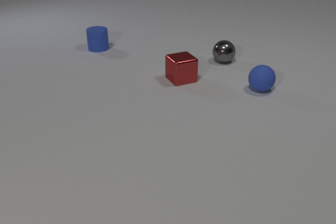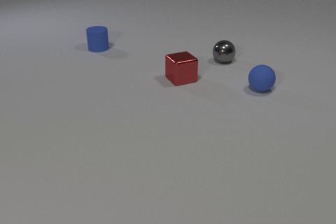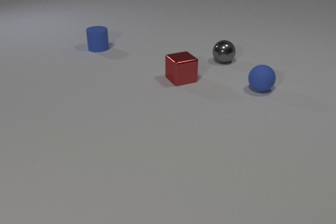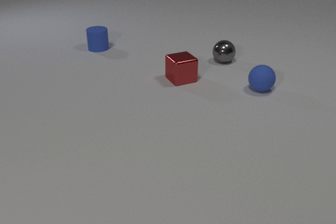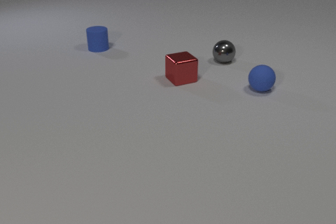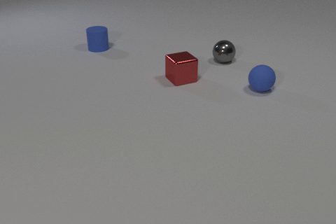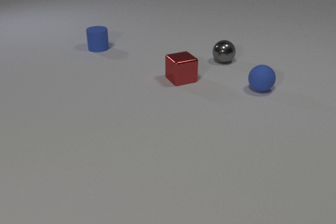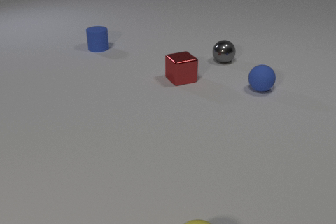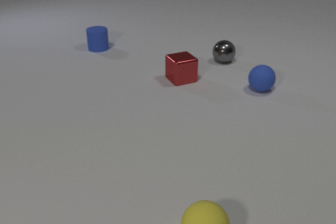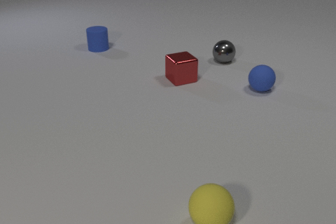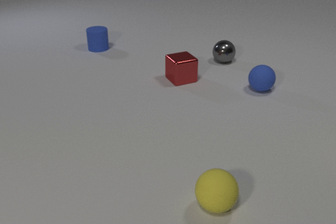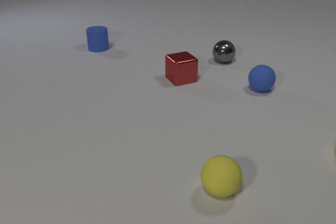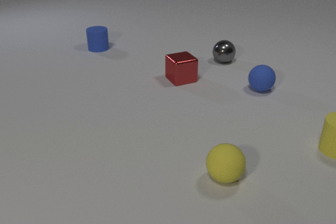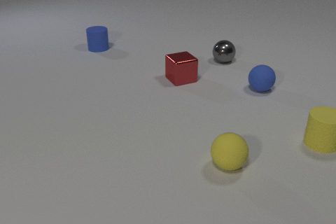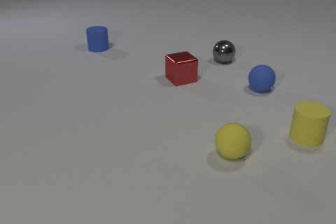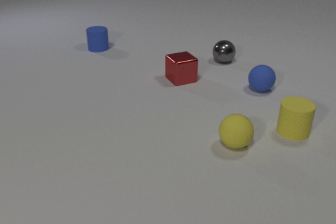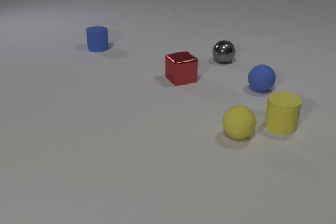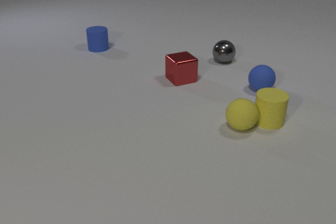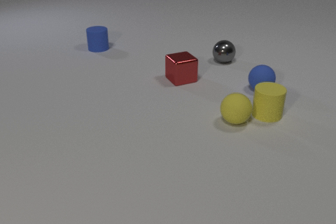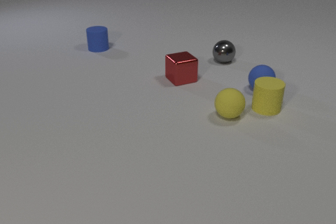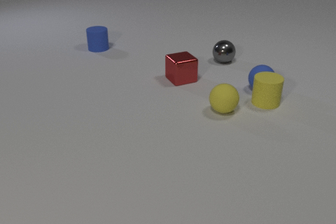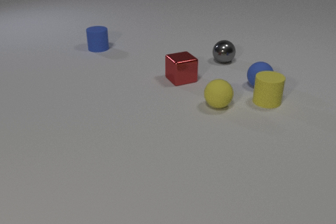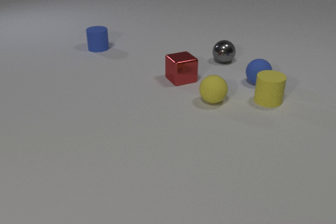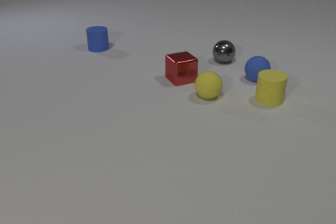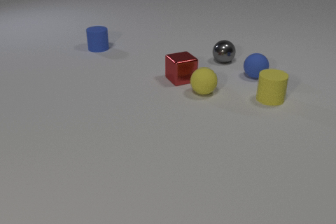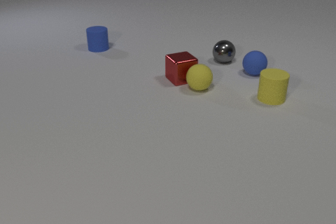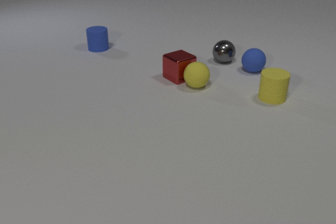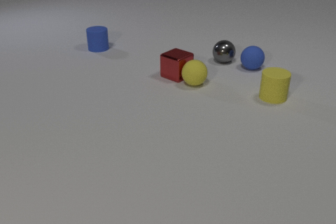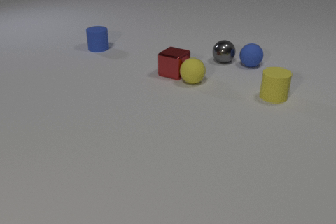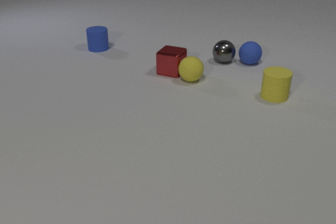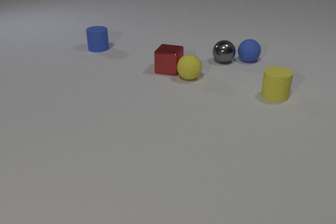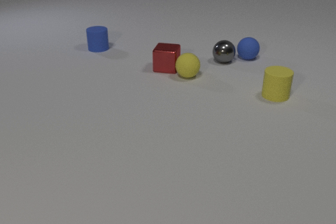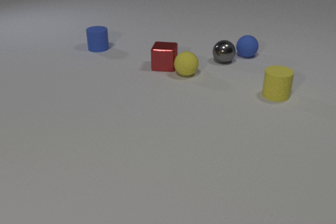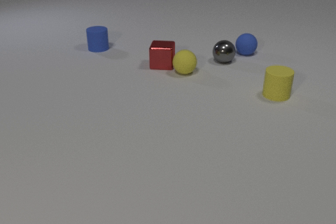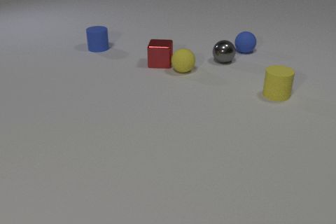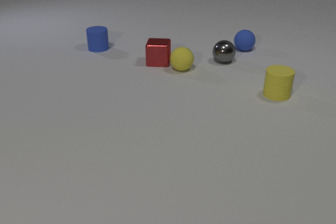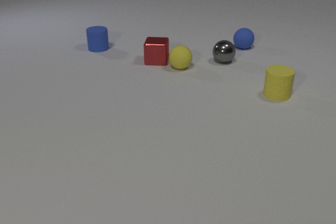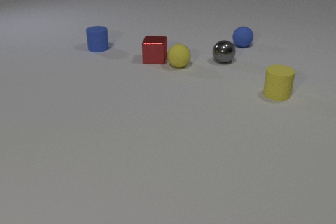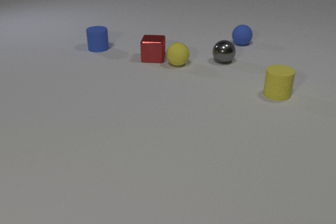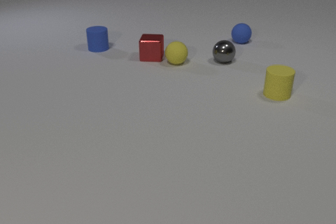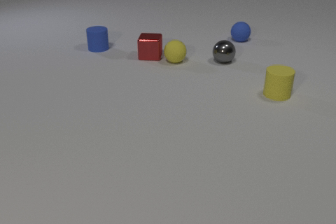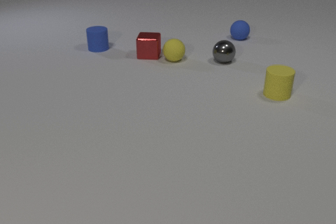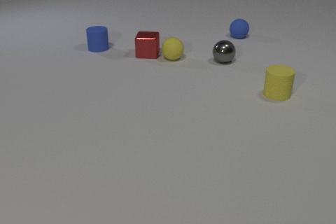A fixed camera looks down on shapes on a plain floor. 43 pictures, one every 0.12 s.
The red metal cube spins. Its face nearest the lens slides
to the right.
The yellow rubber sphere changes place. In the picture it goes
away from the camera.
0.00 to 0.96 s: The yellow rubber sphere comes in at the bottom edge, rolls away from the camera.
0.96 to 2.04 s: The yellow rubber sphere rolls away from the camera. The yellow rubber cylinder comes in at the right edge, slides to the left and away from the camera. The yellow rubber sphere and the yellow rubber cylinder collide.
2.04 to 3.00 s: The yellow rubber sphere rolls away from the camera and to the left. The yellow rubber cylinder slides away from the camera. The blue rubber sphere rolls away from the camera. The yellow rubber cylinder and the blue rubber sphere collide. The yellow rubber sphere and the red metal cube collide.
3.00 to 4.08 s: The yellow rubber sphere rolls away from the camera. The yellow rubber cylinder slides away from the camera. The red metal cube slides away from the camera and to the left, spins so that its near face slides to the right, counterclockwise seen from above. The blue rubber sphere rolls away from the camera.
4.08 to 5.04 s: The yellow rubber sphere rolls away from the camera. The red metal cube slides away from the camera and to the left. The blue rubber sphere rolls away from the camera.
What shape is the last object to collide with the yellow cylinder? sphere.
How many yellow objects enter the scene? 2.
How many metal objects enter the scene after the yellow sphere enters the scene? 0.
